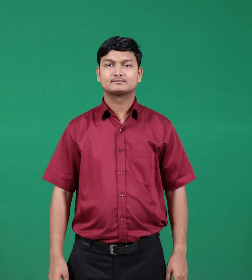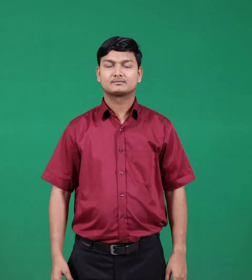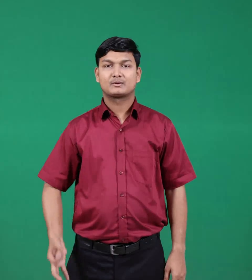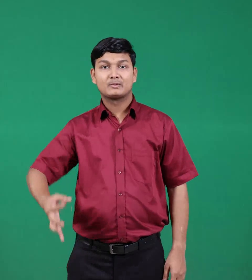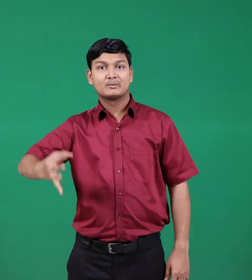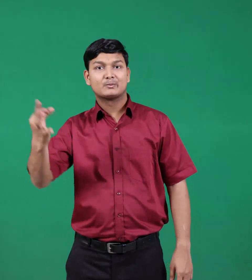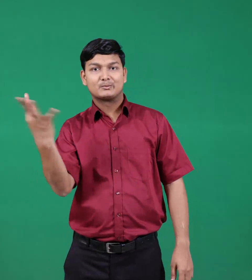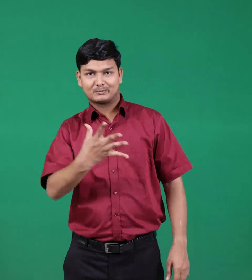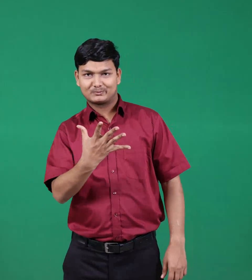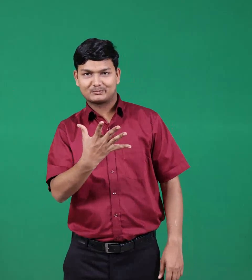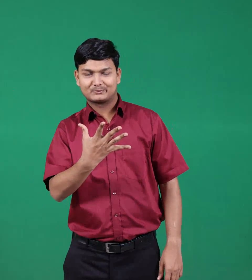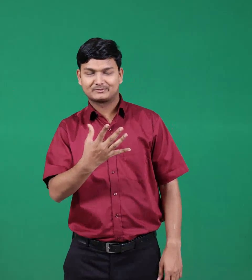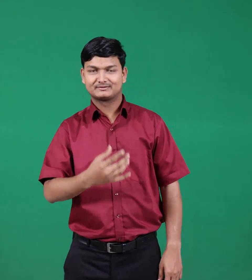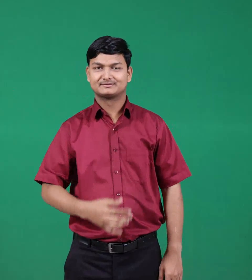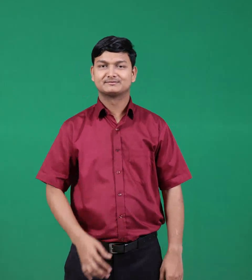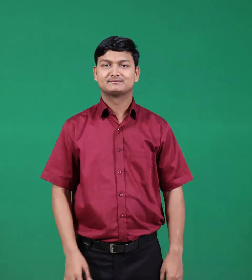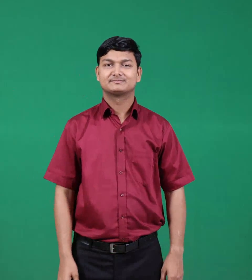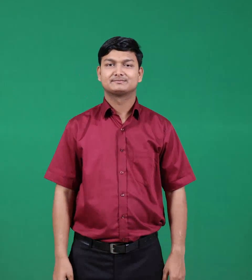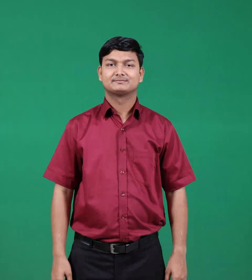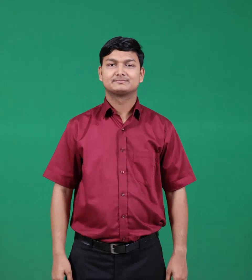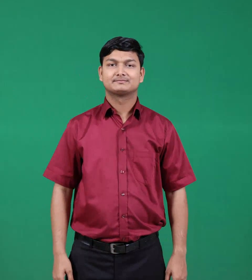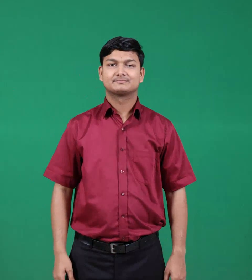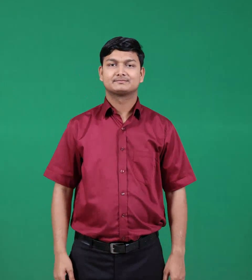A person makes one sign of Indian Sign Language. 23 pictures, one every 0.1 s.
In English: new
